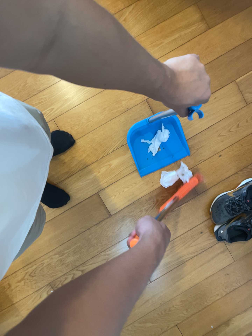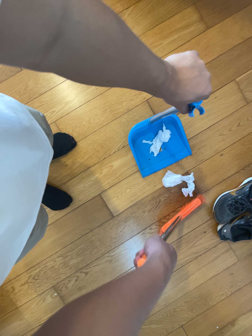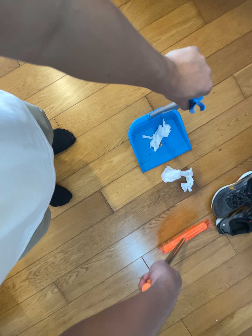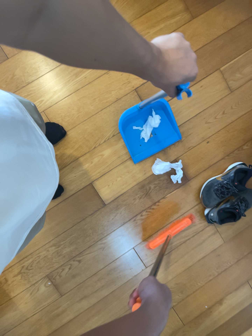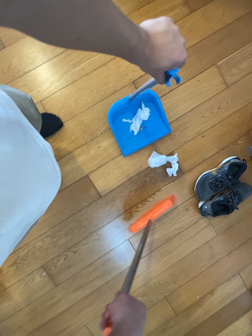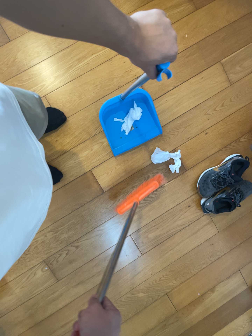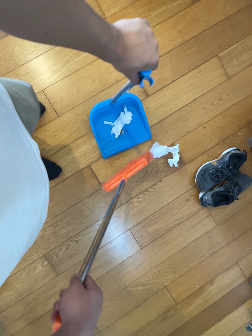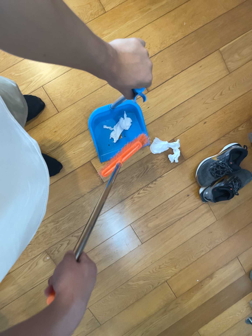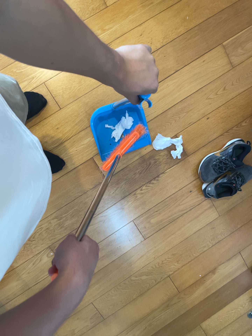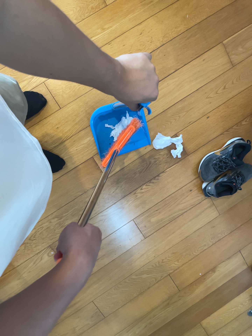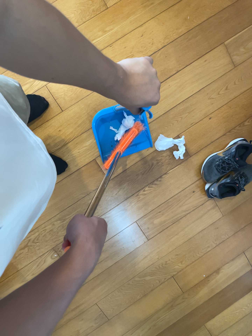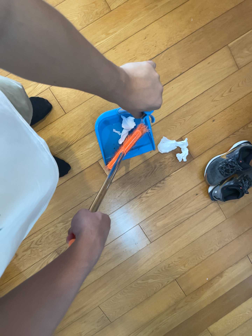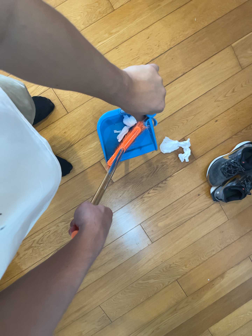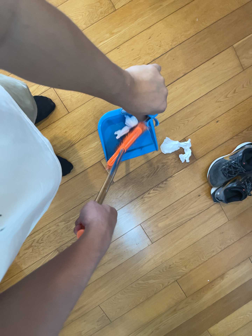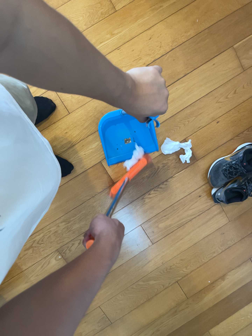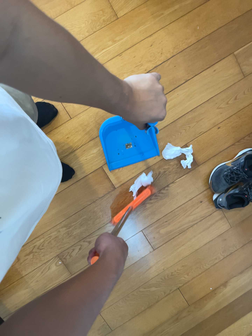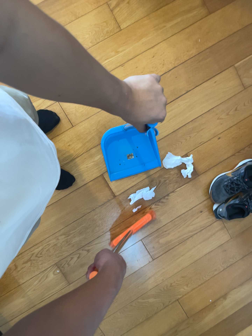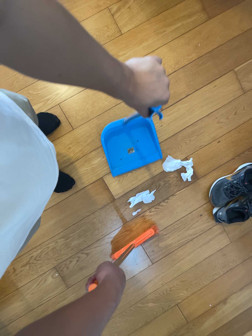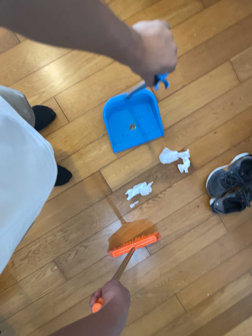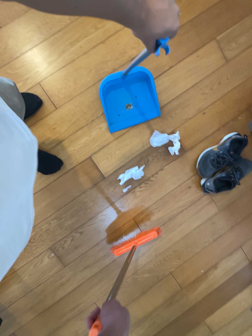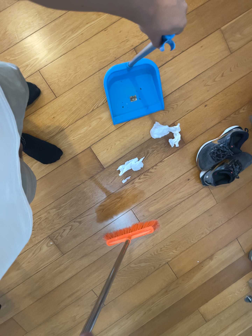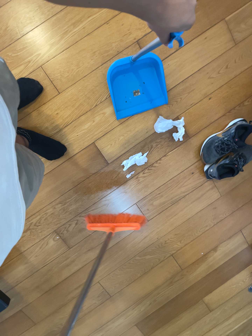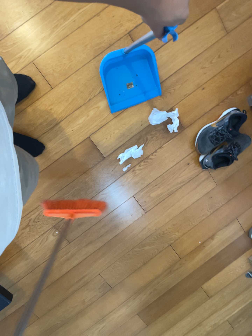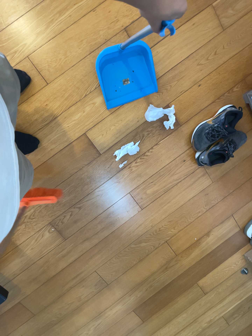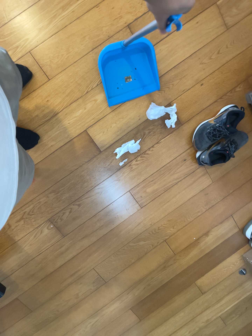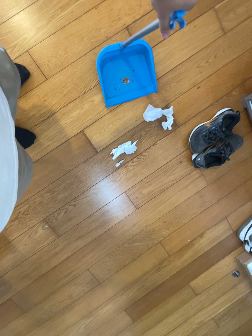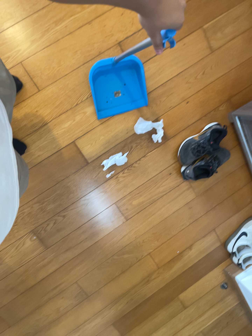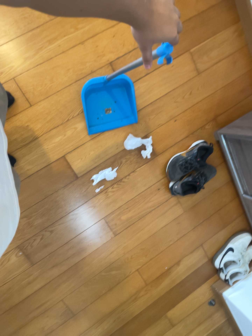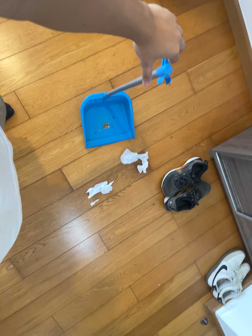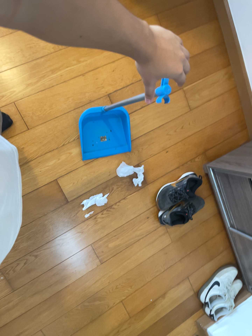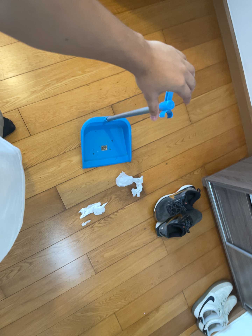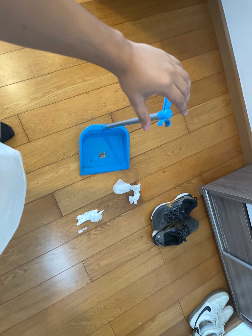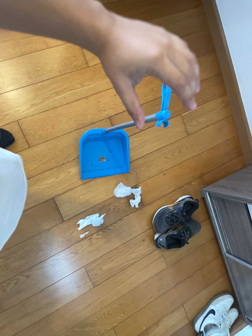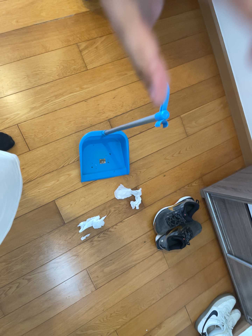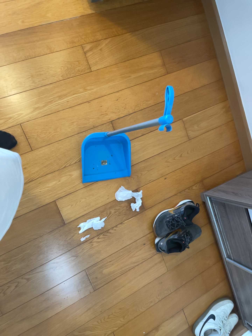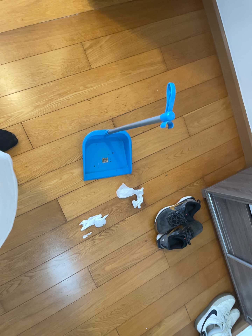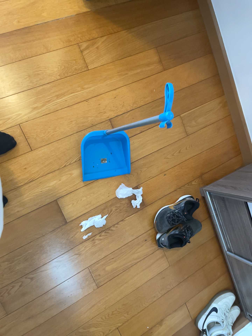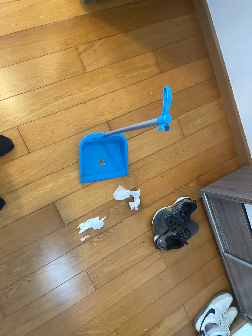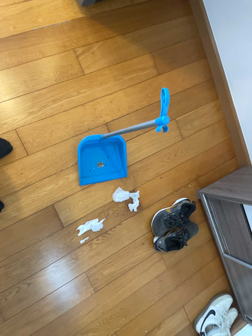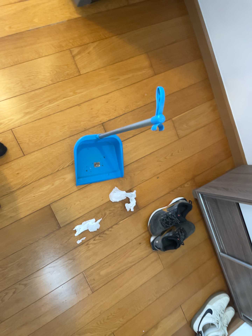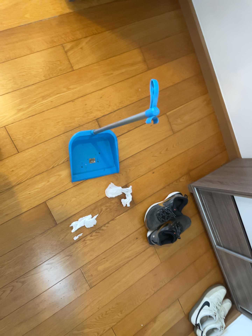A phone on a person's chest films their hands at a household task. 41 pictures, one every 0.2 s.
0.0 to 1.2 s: The camera travels to its left and toward the bottom of its view, about 12 cm.
1.2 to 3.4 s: The camera shifts only a little, or ends up much as it began.
3.4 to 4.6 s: The camera's aim tips toward the bottom of its view by about 10 degrees, and the scene shifts upward.
4.6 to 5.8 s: The camera travels backward, about 6 cm, so what stands in front gets smaller. Its aim tips toward the top of its view by about 10 degrees, and the scene shifts downward.
5.8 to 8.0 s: The camera shifts only a little, or ends up much as it began.
The film runs backward here.
